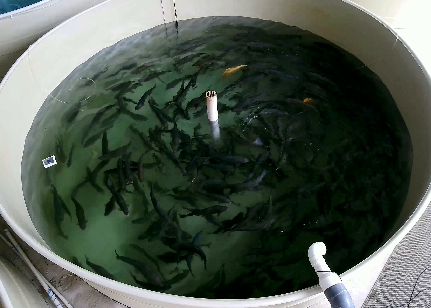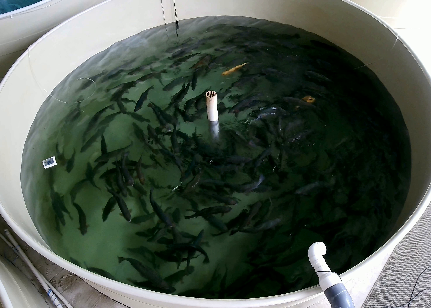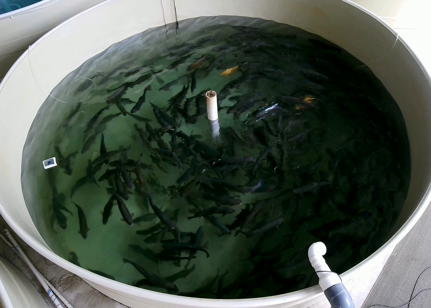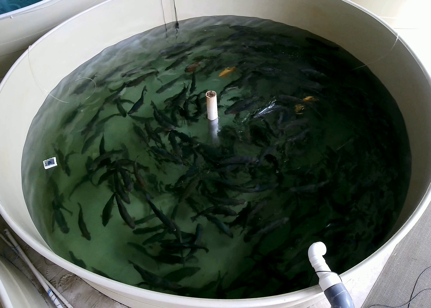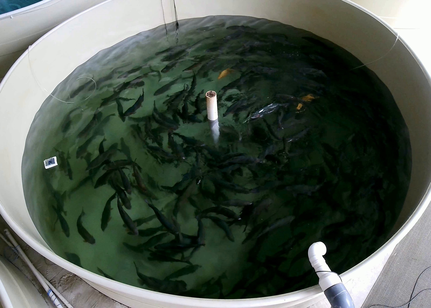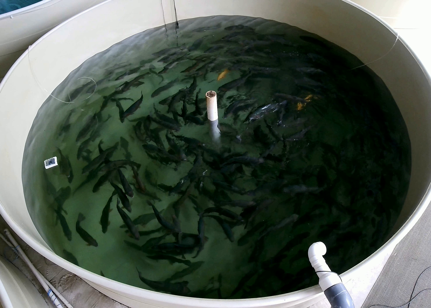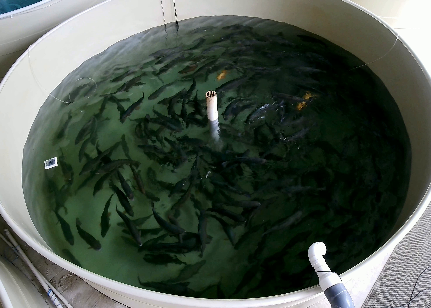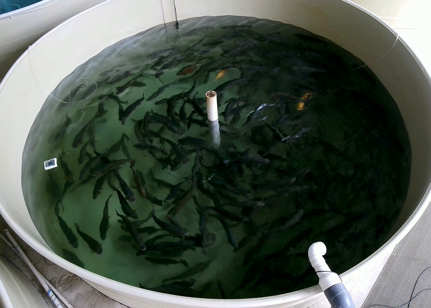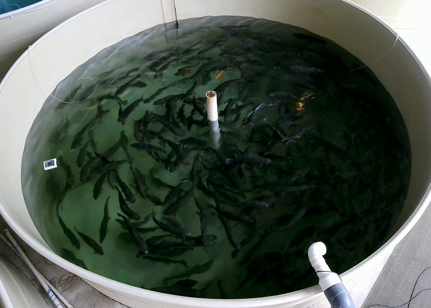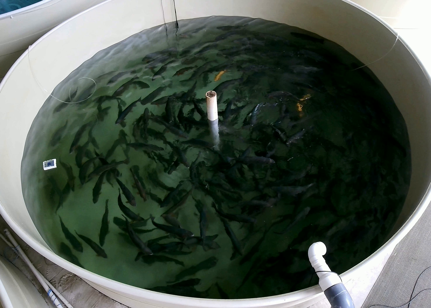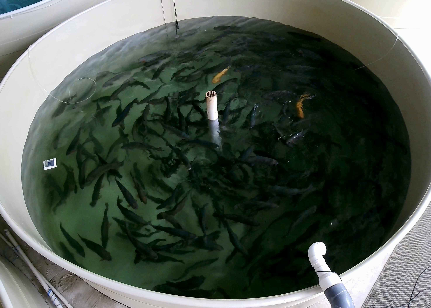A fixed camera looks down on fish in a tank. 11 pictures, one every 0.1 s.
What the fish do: Foraging.
